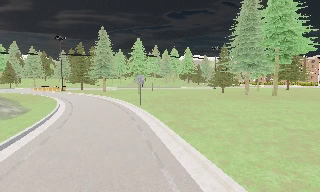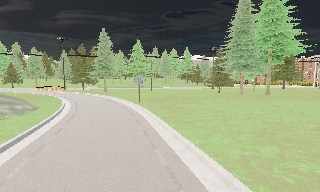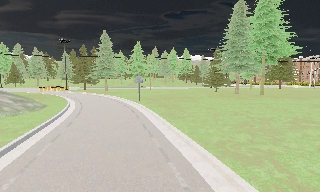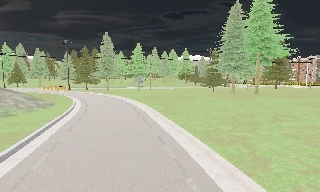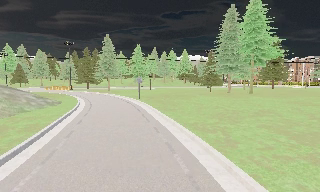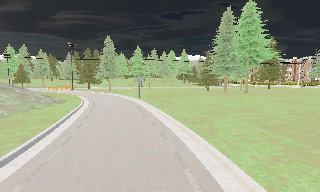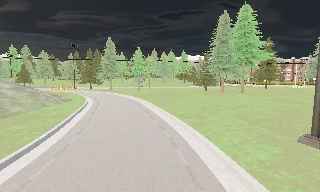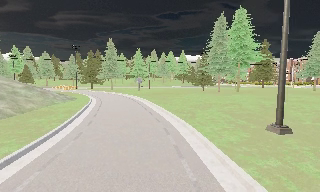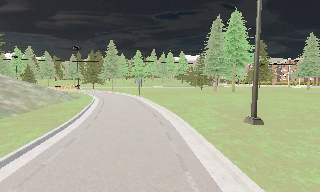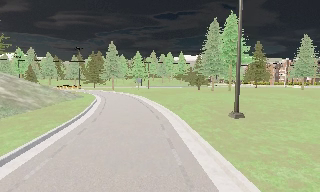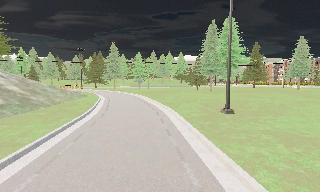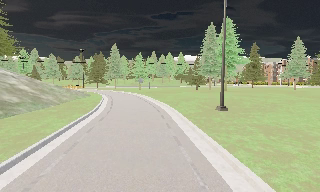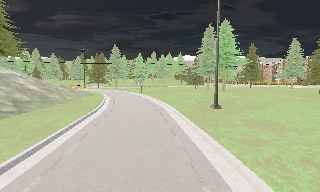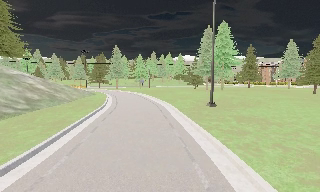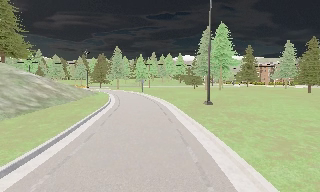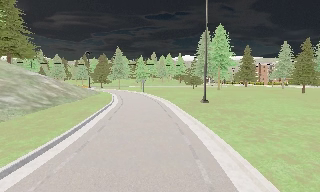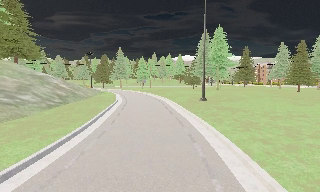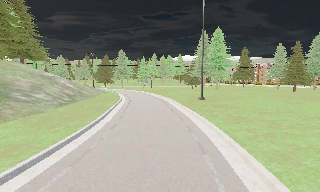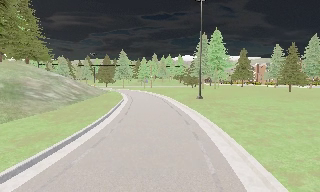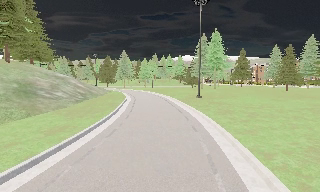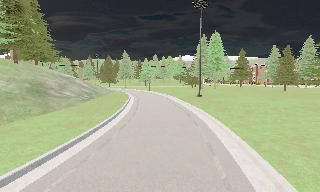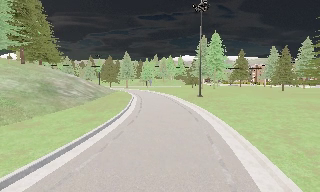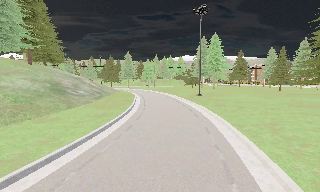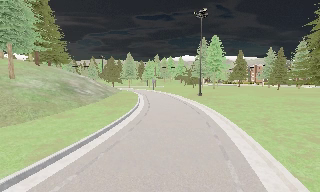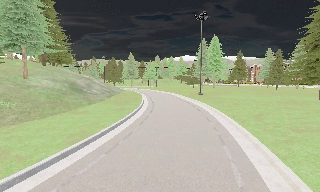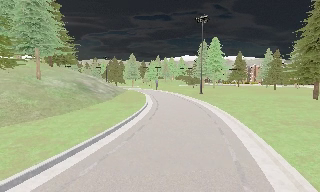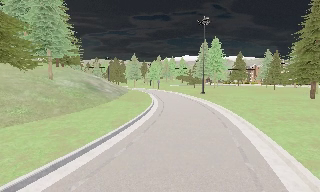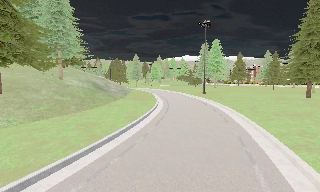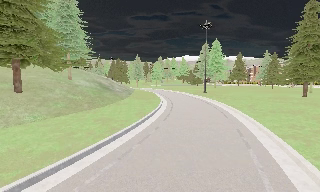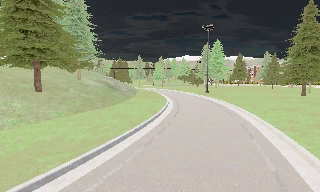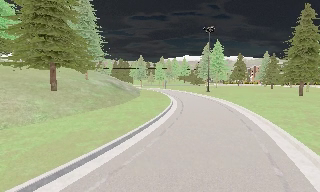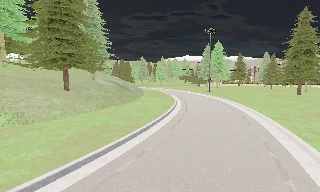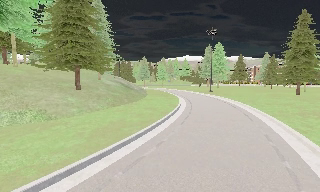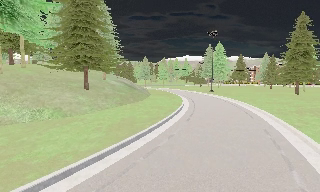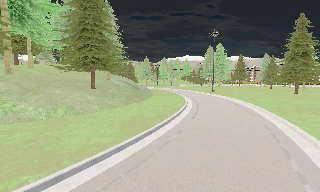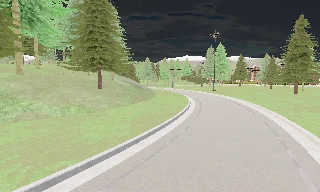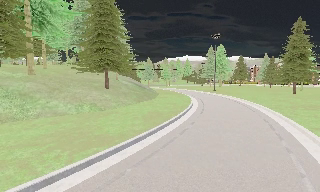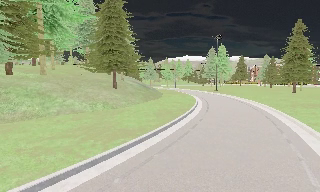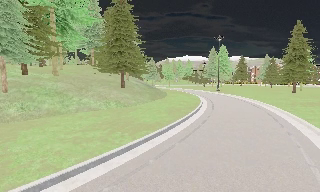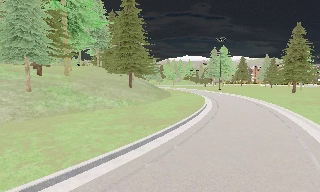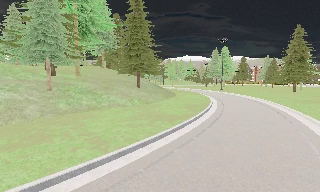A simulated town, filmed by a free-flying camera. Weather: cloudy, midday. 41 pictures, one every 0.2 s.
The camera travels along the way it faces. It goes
backward.
0.0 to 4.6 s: The camera travels backward, about 25 m, so what stands in front gets smaller.
4.6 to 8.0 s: The camera travels backward and to its left, about 17 m, so what stands in front gets smaller.
The film runs backward here.
